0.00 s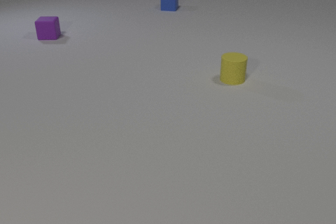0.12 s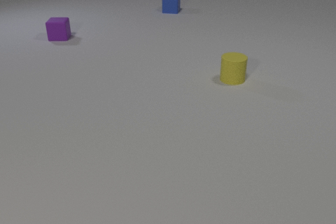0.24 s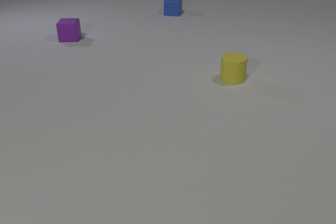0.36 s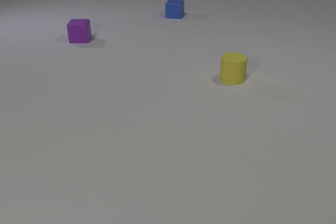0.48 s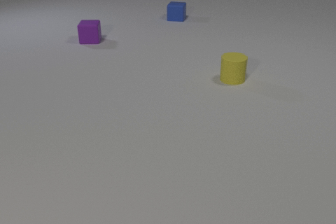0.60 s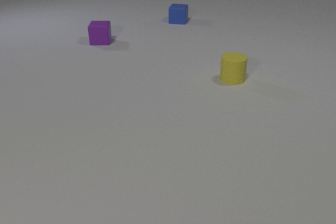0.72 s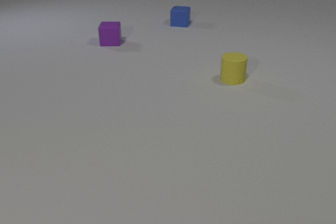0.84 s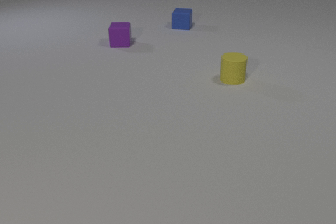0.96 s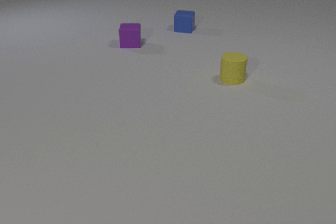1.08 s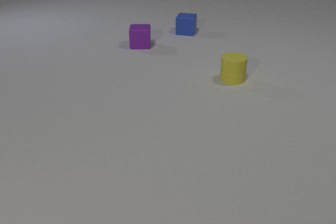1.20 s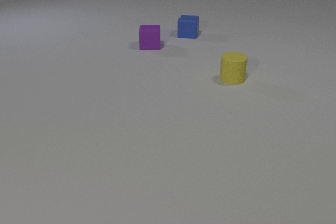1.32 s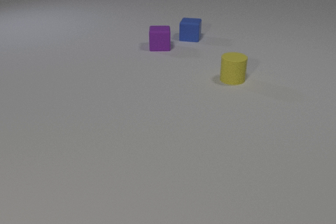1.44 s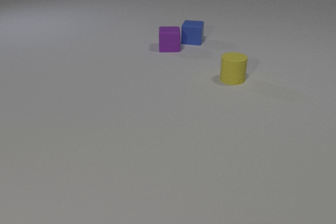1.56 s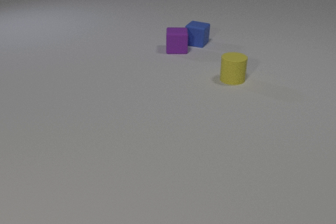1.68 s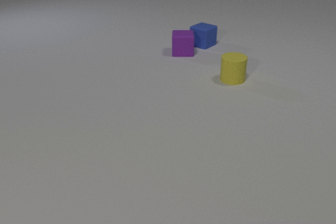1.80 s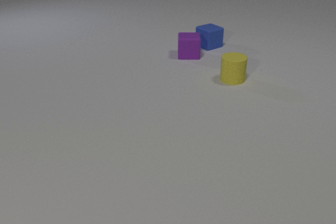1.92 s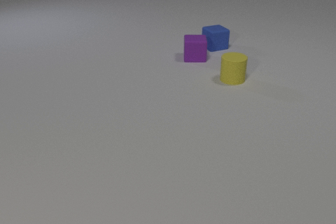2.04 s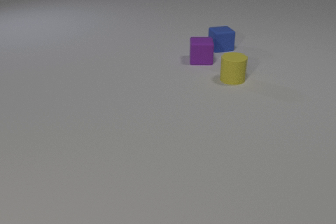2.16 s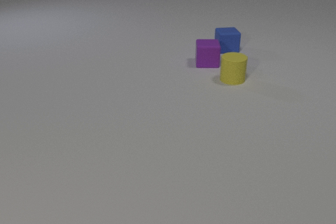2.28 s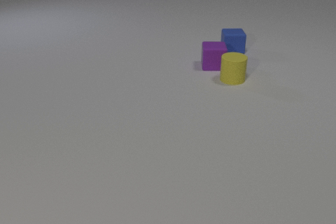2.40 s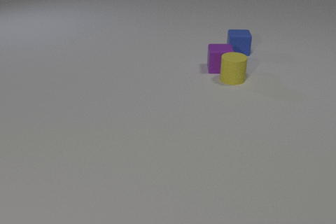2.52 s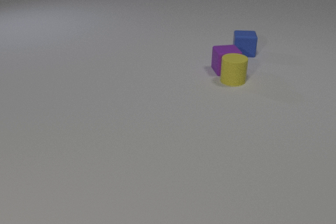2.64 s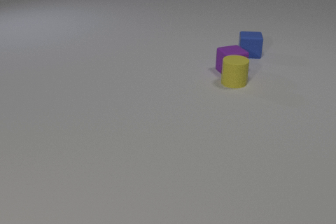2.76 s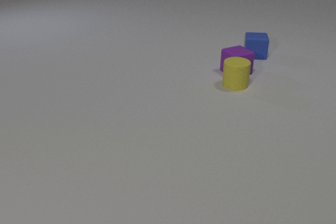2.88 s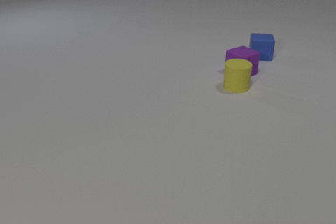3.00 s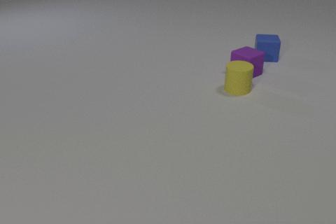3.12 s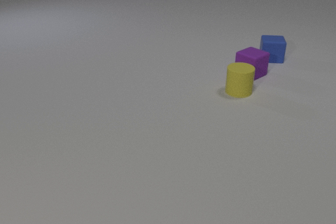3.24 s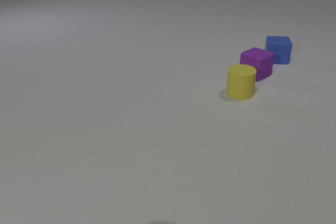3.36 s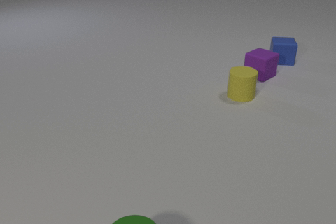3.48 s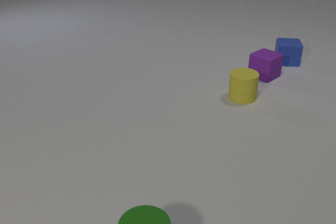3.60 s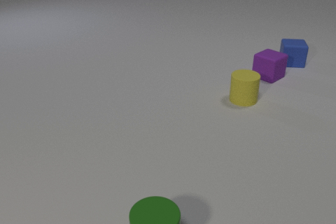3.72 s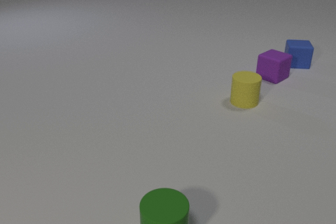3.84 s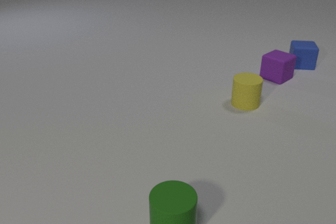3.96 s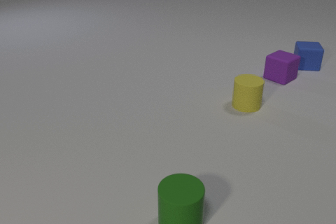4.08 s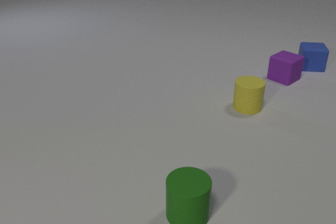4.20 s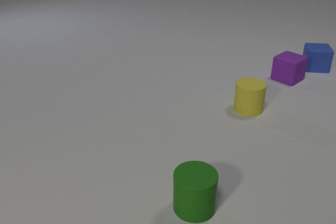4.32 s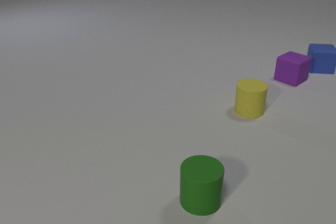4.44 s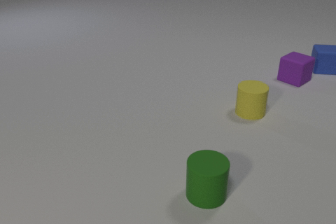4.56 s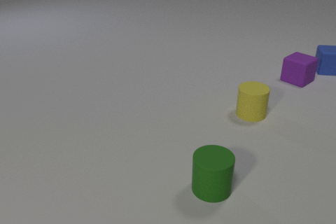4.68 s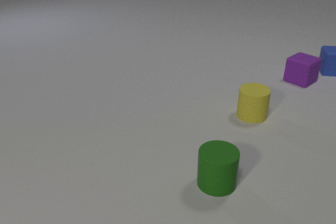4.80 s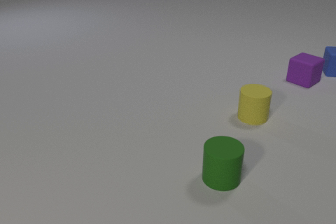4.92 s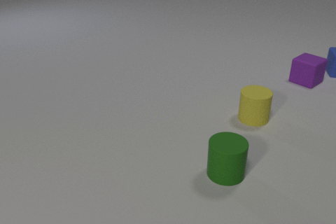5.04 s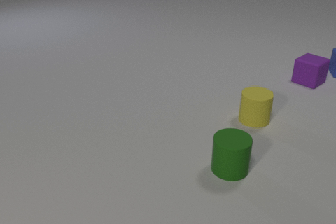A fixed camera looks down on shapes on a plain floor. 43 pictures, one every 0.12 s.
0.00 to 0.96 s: The purple rubber cube slides to the right and toward the camera. The blue rubber cube slides toward the camera.
0.96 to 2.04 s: The purple rubber cube slides to the right and toward the camera. The blue rubber cube slides toward the camera and to the right, spins clockwise seen from above by about 60 degrees, its near face sliding to the left. The purple rubber cube and the blue rubber cube collide.
2.04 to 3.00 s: The purple rubber cube slides to the right and toward the camera, spins counterclockwise seen from above by about 45 degrees, its near face sliding to the right. The blue rubber cube slides to the right, spins clockwise seen from above by about 30 degrees, its near face sliding to the left. The yellow rubber cylinder slides toward the camera. The purple rubber cube and the yellow rubber cylinder collide.
3.00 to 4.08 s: The purple rubber cube slides to the right. The blue rubber cube slides to the right. The yellow rubber cylinder slides toward the camera. The green rubber cylinder comes in at the bottom edge, slides away from the camera and to the right.
4.08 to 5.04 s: The purple rubber cube slides to the right. The blue rubber cube slides to the right. The yellow rubber cylinder slides toward the camera. The green rubber cylinder slides away from the camera and to the right.
Are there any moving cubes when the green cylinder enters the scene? yes.
How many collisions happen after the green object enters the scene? 0.
How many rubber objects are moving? 4.
